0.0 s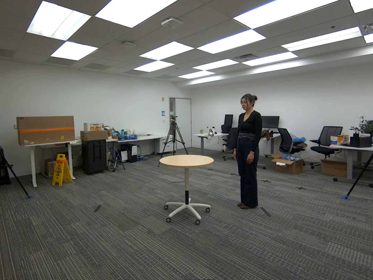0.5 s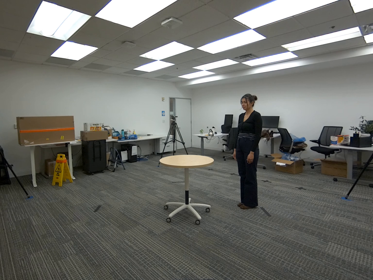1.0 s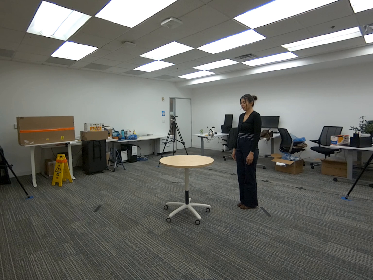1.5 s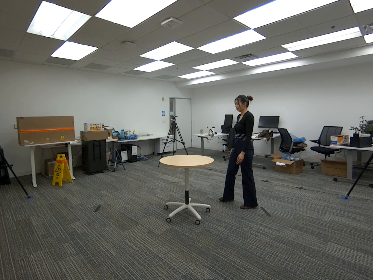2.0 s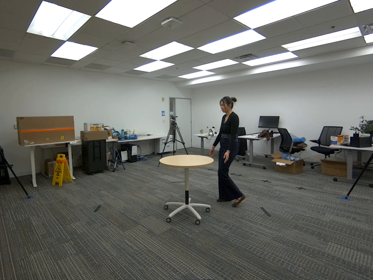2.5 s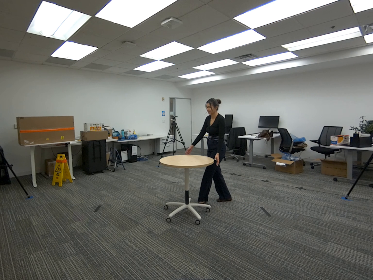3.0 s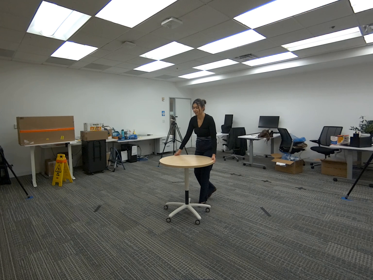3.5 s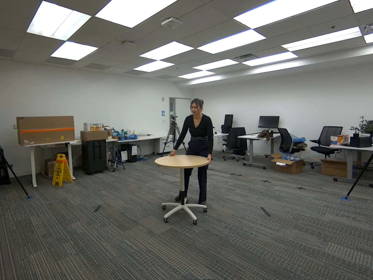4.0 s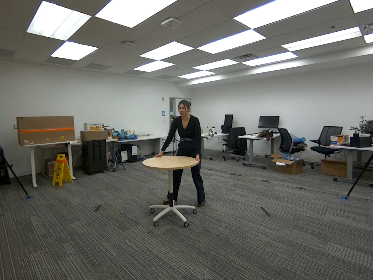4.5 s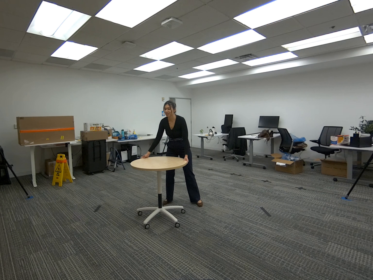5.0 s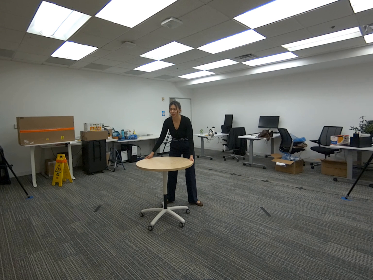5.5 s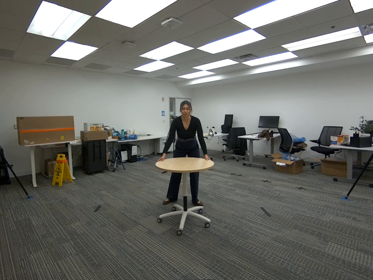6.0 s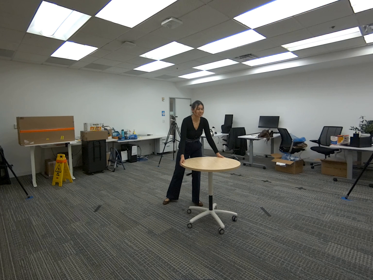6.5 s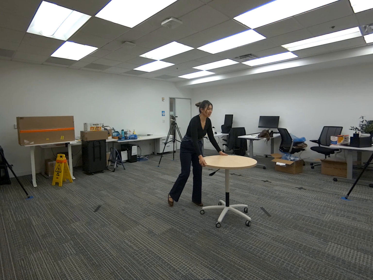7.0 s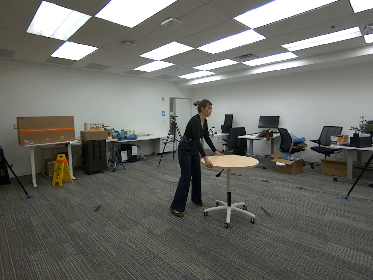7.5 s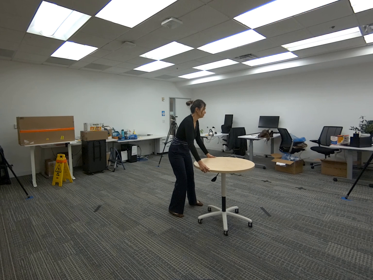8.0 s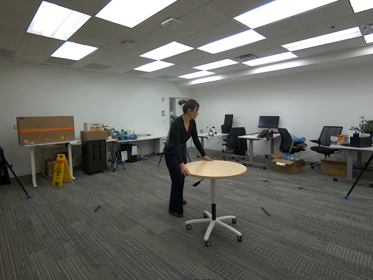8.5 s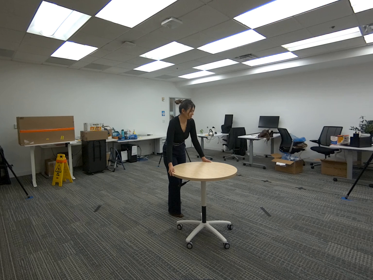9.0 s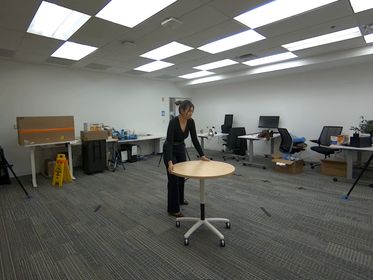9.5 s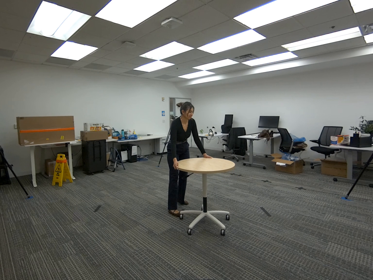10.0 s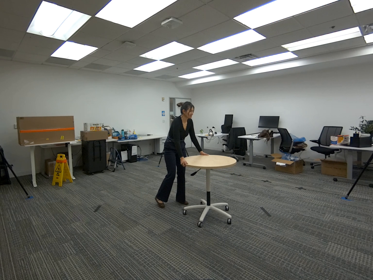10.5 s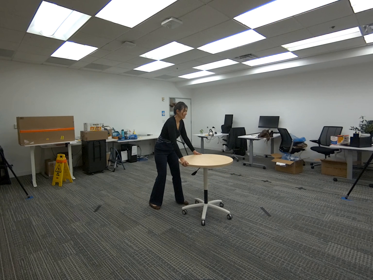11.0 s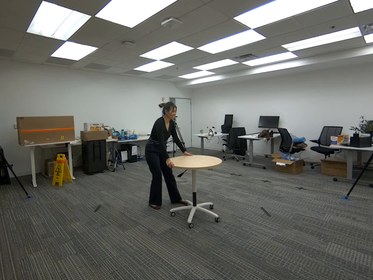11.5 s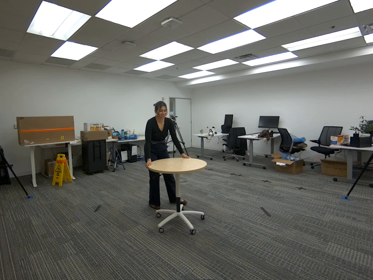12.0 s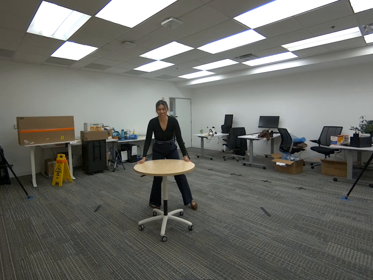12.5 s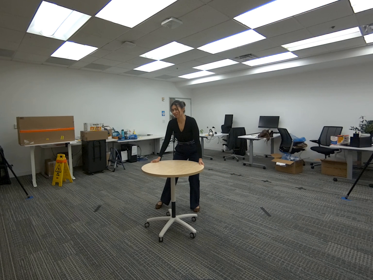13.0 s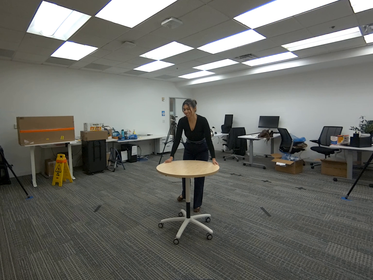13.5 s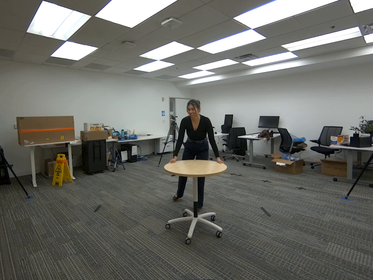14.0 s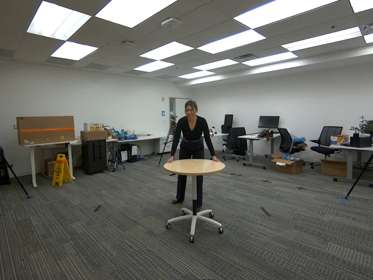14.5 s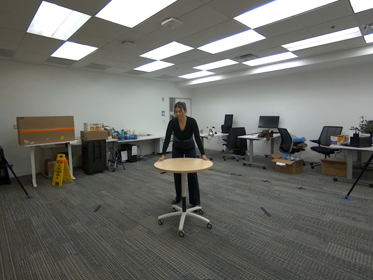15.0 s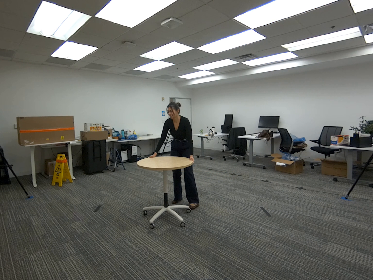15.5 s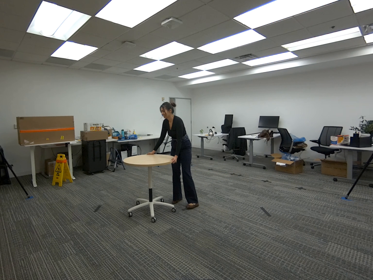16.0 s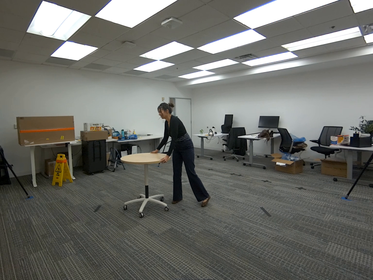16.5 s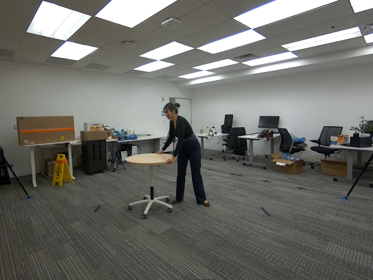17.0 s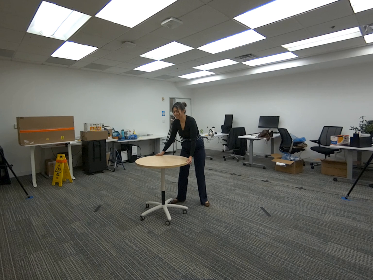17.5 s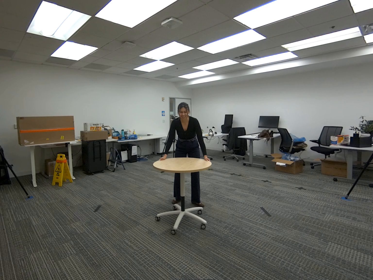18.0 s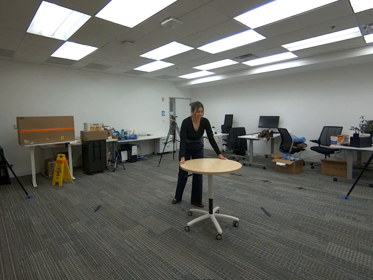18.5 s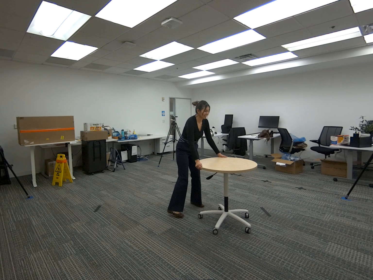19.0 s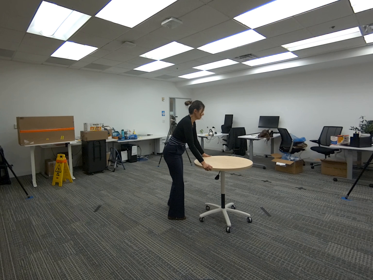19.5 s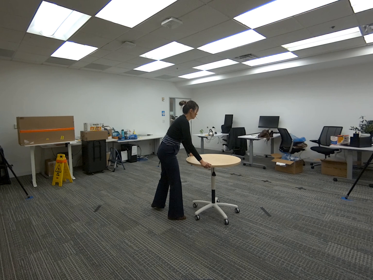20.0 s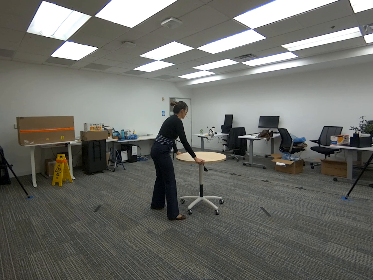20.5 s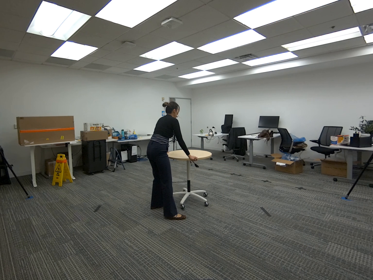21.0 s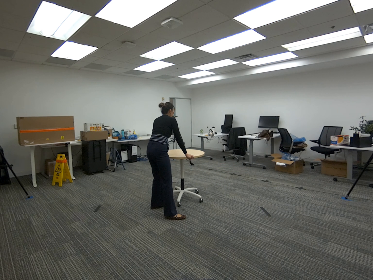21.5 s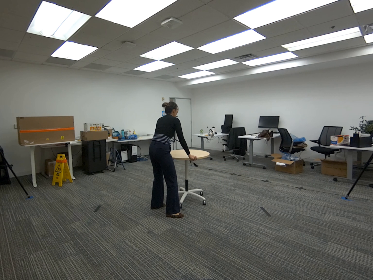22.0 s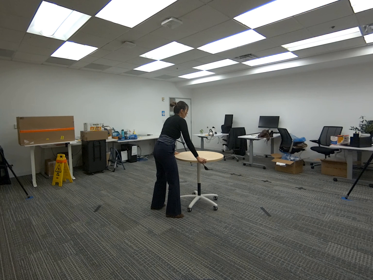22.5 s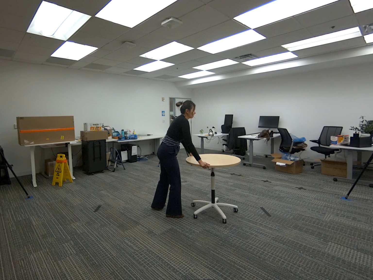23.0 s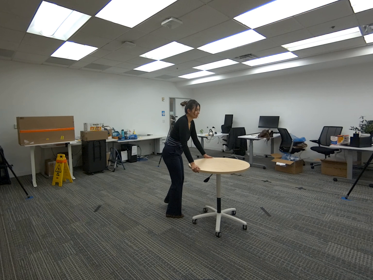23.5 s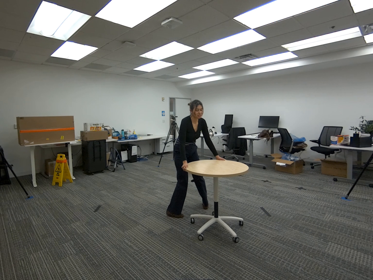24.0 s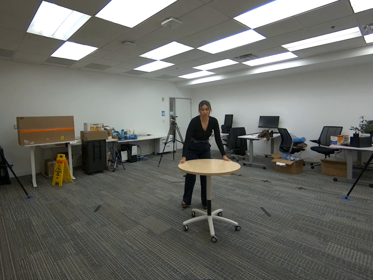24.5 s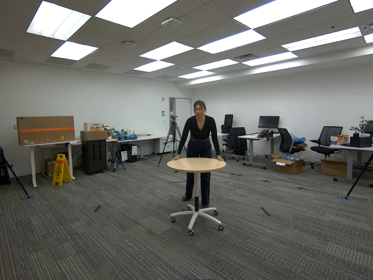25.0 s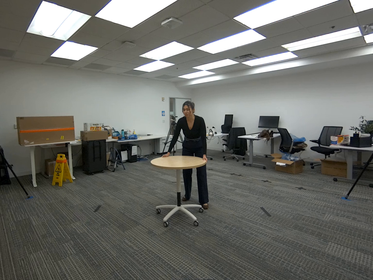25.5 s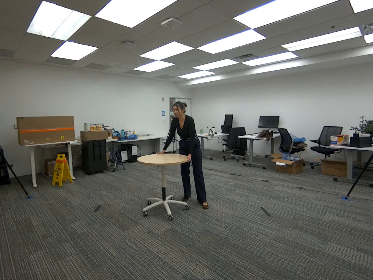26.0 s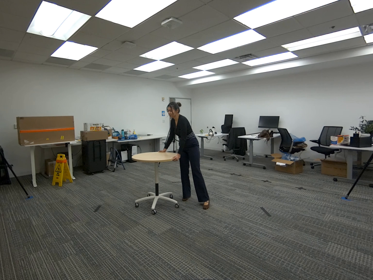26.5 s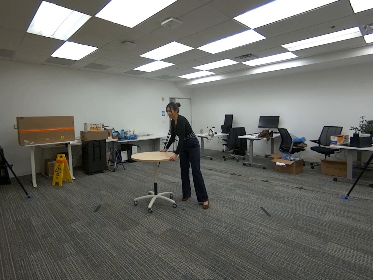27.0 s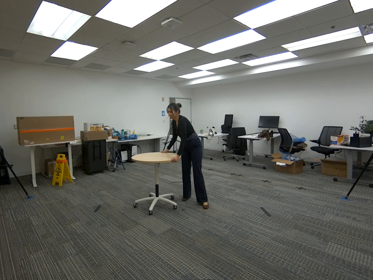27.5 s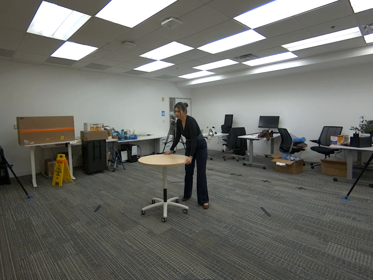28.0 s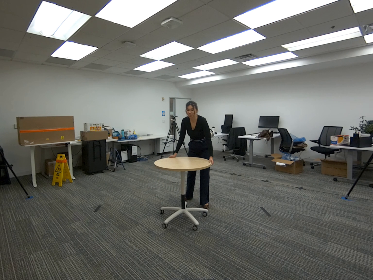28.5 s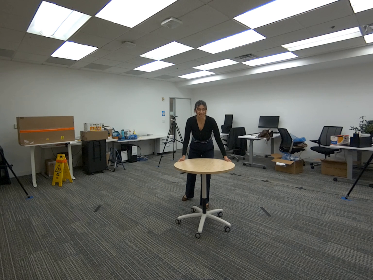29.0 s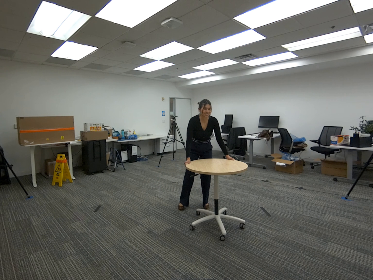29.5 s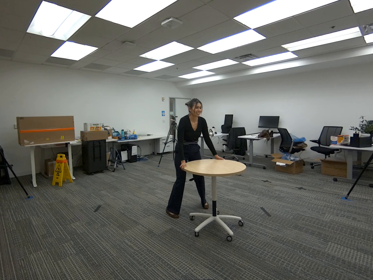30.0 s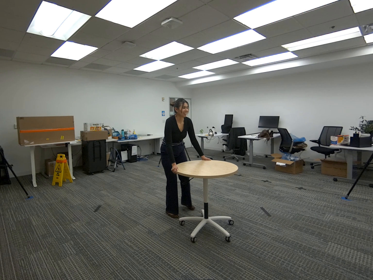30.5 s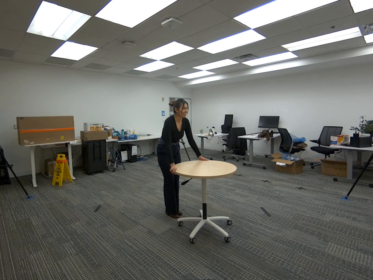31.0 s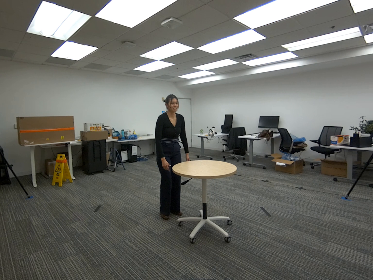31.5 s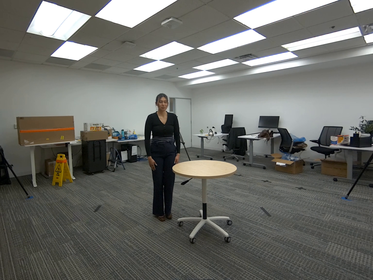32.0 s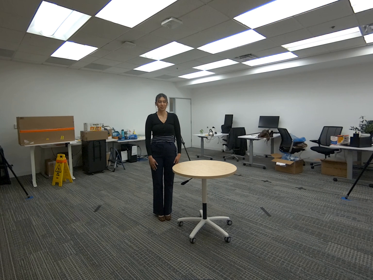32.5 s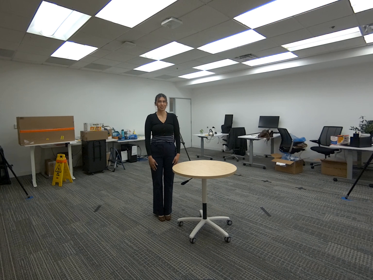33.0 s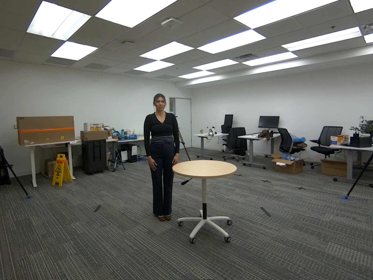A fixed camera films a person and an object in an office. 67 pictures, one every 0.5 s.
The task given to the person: Walk to the round table, use both of your hands to push the table around the bounding area.
